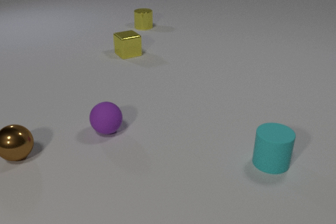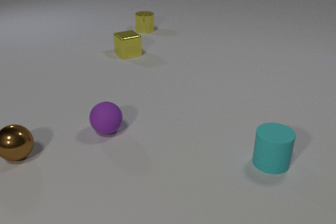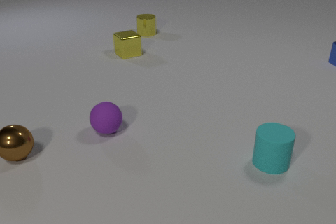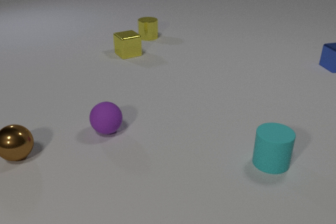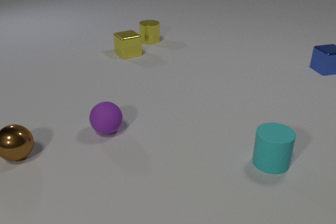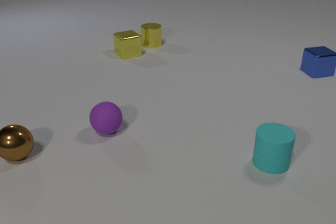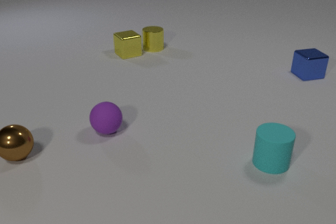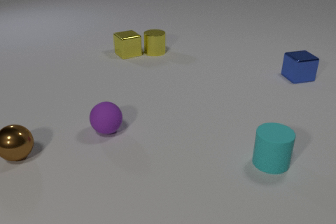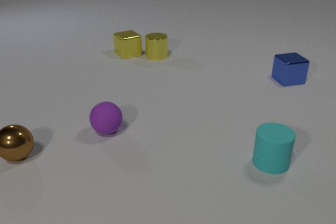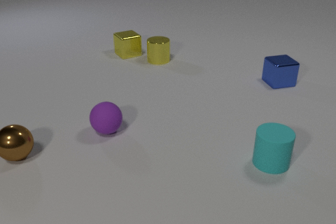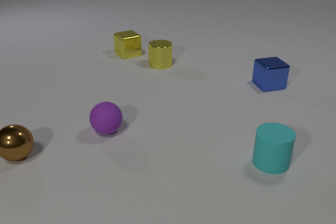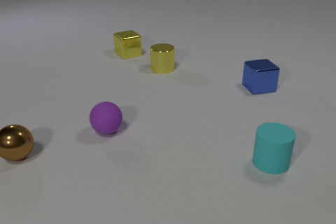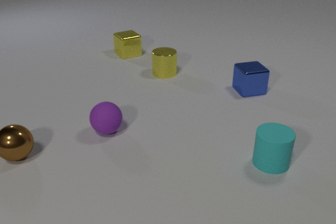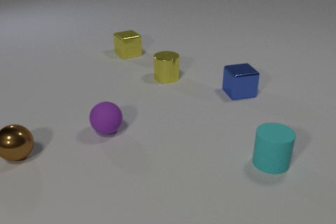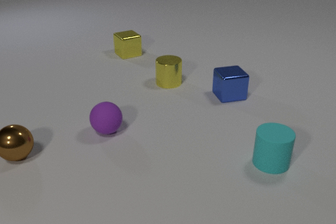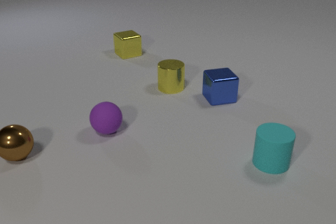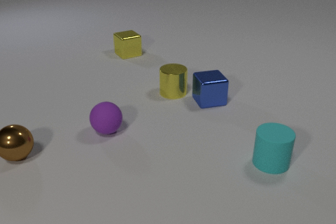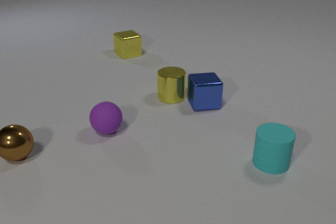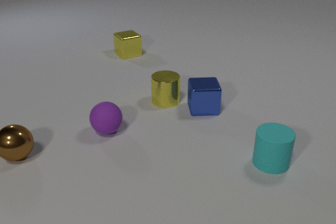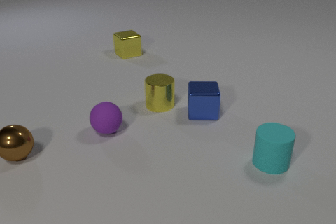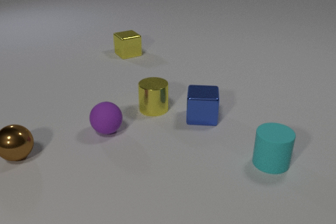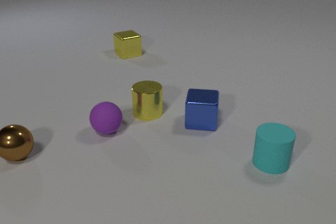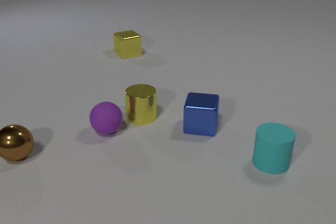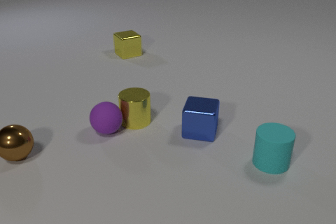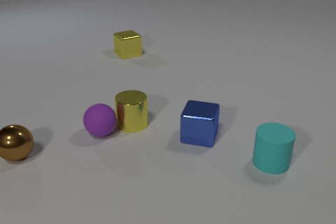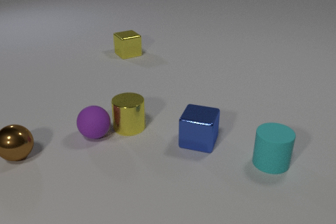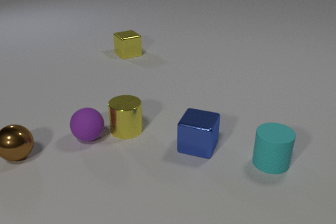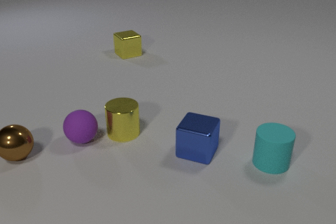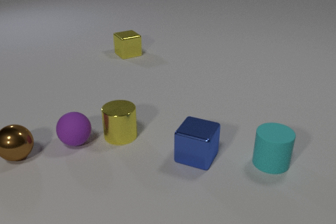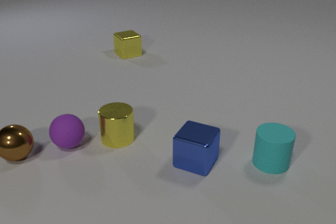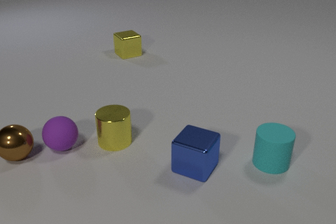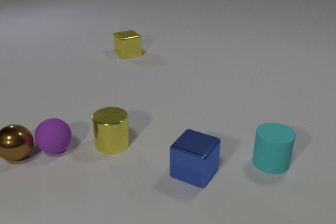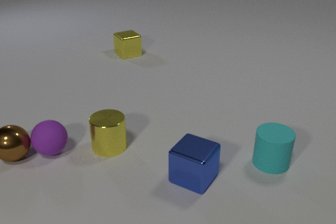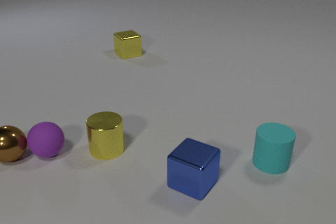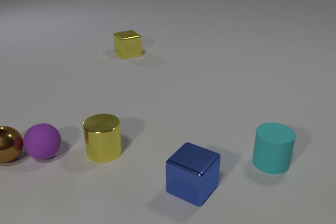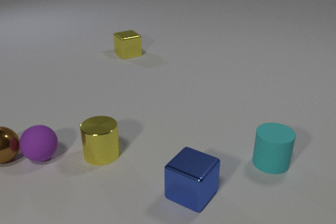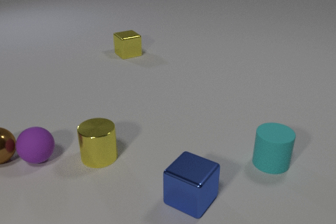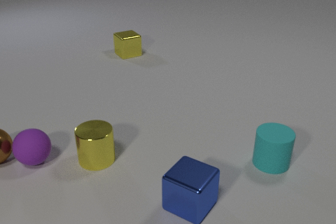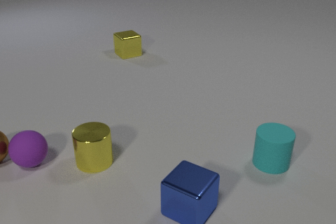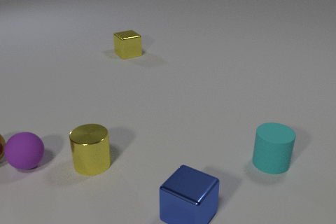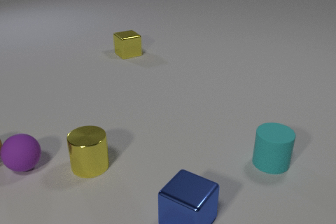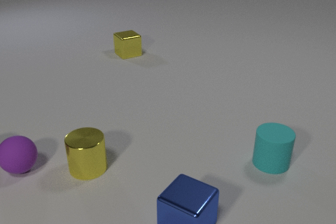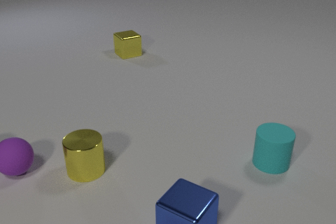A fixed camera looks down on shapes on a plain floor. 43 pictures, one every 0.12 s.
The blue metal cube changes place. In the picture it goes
toward the camera.
The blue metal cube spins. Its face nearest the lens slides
to the left.
0.00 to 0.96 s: The blue metal cube comes in at the right edge, slides toward the camera and to the left. The yellow metal cylinder slides toward the camera.
0.96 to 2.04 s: The blue metal cube slides to the left and toward the camera. The yellow metal cylinder slides toward the camera. The blue metal cube and the yellow metal cylinder collide.
2.04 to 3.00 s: The blue metal cube slides toward the camera, spins so that its near face slides to the left, clockwise seen from above. The yellow metal cylinder slides toward the camera and to the left. The purple rubber sphere rolls to the left. The yellow metal cylinder and the purple rubber sphere collide.
3.00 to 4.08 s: The blue metal cube slides toward the camera. The yellow metal cylinder slides toward the camera and to the left. The purple rubber sphere rolls to the left and toward the camera. The brown metal sphere rolls to the left. The purple rubber sphere and the brown metal sphere collide.
4.08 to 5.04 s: The blue metal cube slides toward the camera. The yellow metal cylinder slides toward the camera and to the left. The purple rubber sphere rolls to the left and toward the camera. The brown metal sphere rolls to the left, leaves at the left edge.
What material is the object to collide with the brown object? rubber.
Are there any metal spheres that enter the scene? no.
How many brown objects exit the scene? 1.
